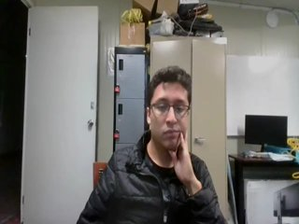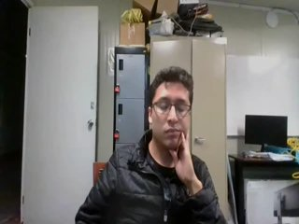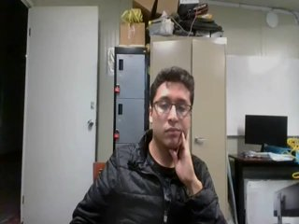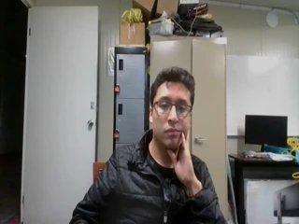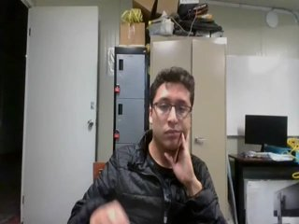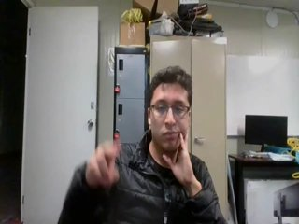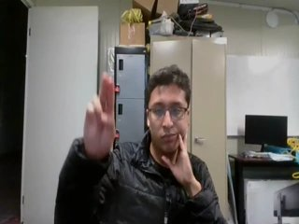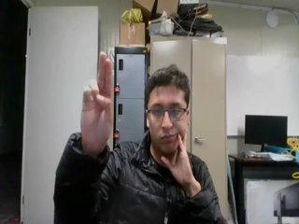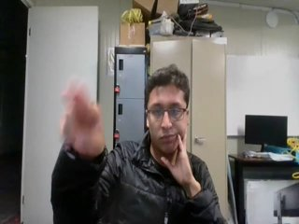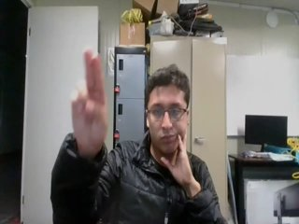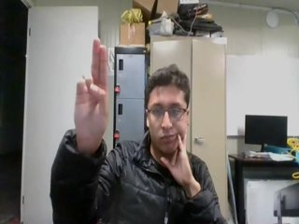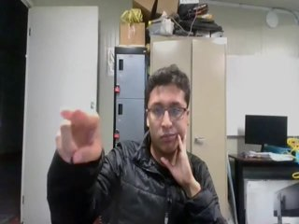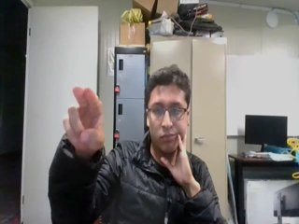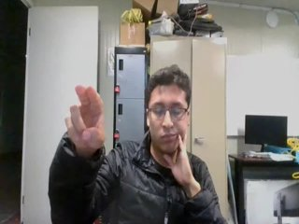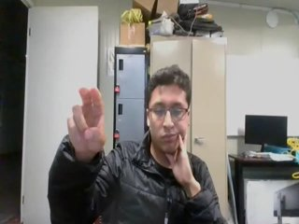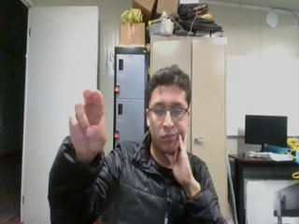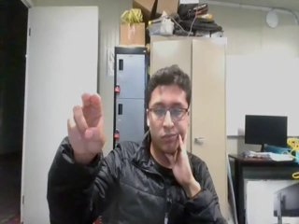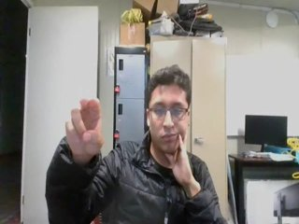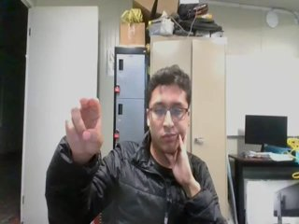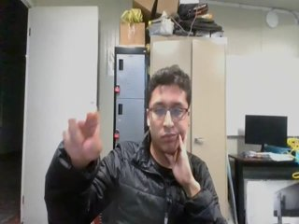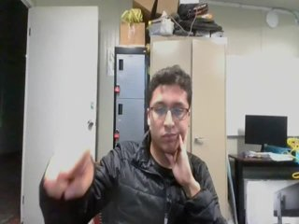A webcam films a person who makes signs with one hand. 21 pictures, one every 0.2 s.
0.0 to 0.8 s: Non-gesture.
0.9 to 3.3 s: Double click with two fingers.
3.4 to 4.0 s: Pointing with two fingers.
